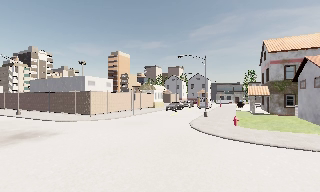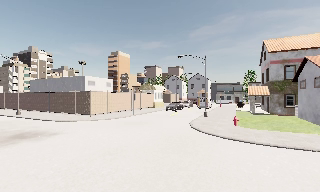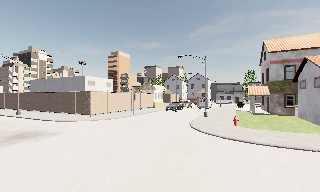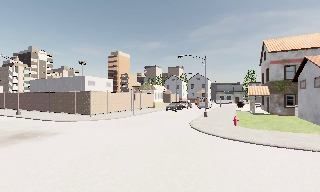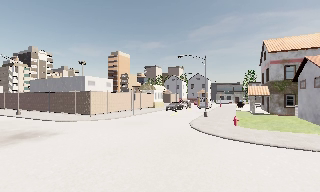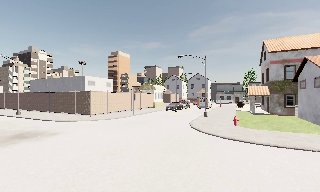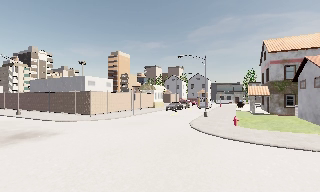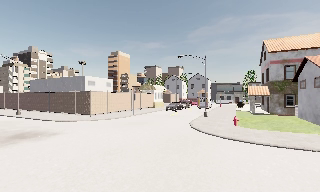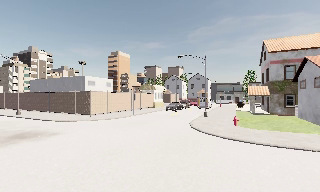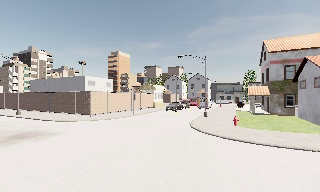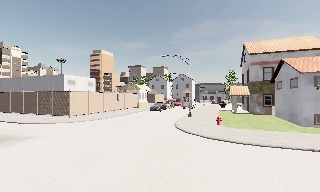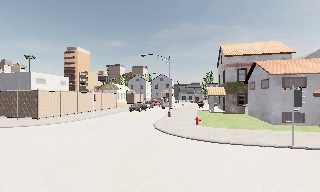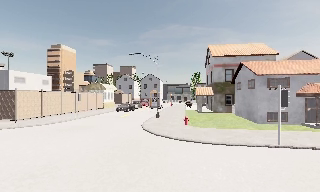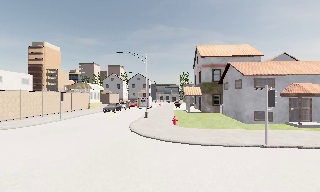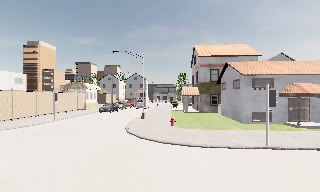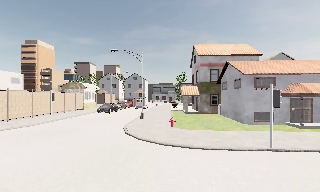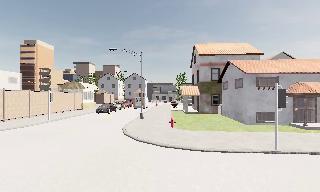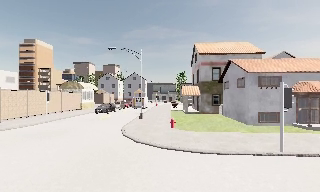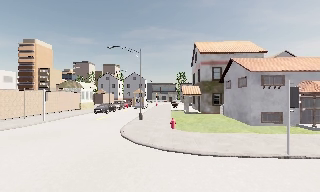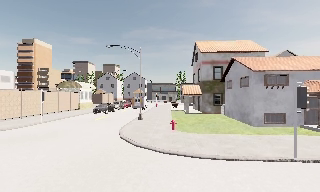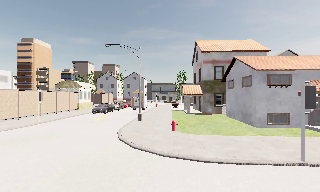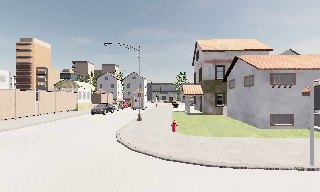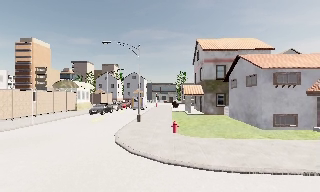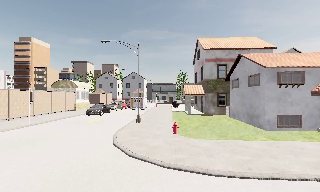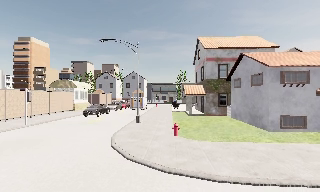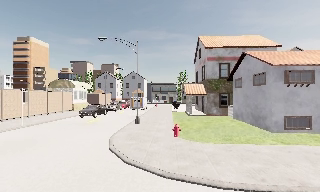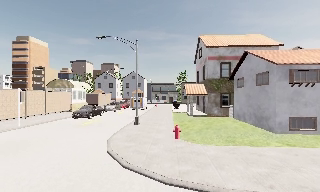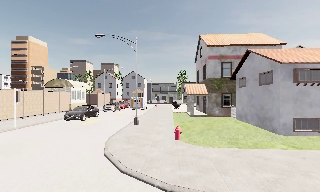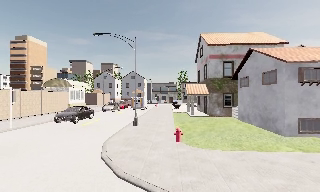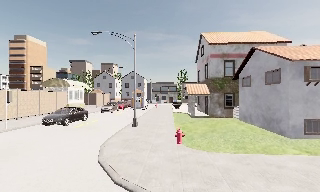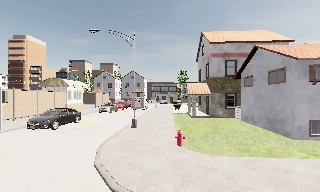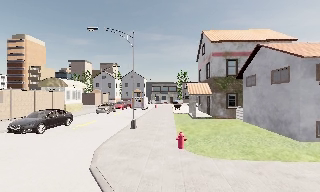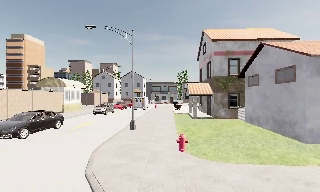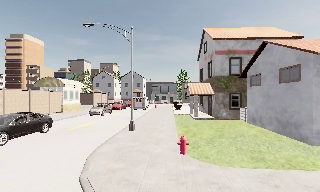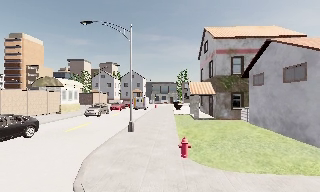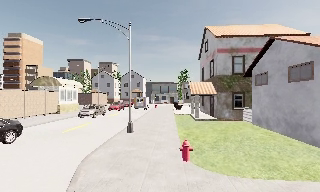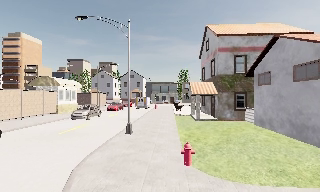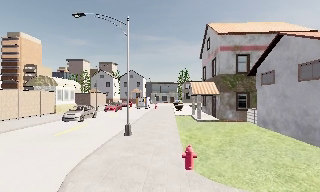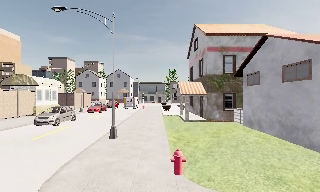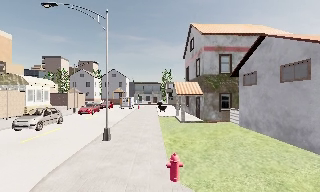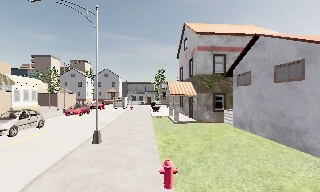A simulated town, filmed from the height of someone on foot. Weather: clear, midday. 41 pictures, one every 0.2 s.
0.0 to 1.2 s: The camera keeps its place and its aim.
1.2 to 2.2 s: The camera swings to its right by about 15 degrees, and the scene slides to the left. It travels forward, about 0.5 m, so what stands in front looms larger. It gains speed.
2.2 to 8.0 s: The camera pans to its right, which is clockwise from overhead, by about 20 degrees. It travels forward, about 10 m, so what stands in front looms larger.
The film runs forward here.
